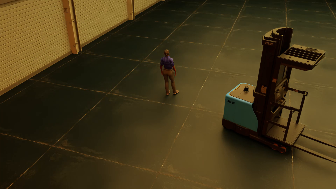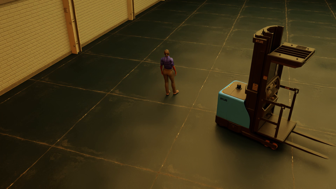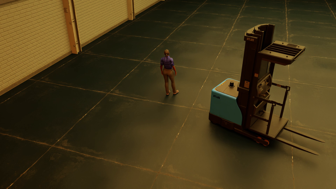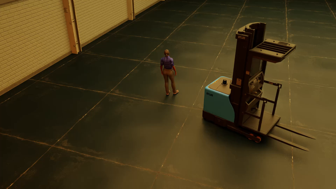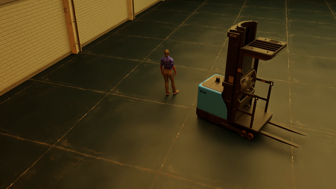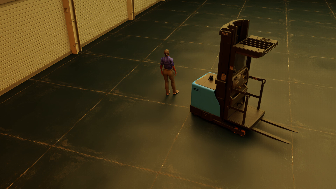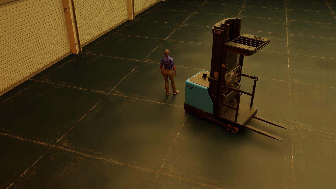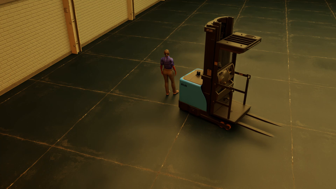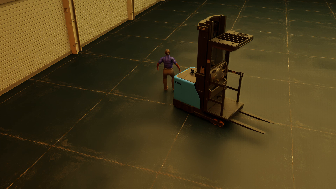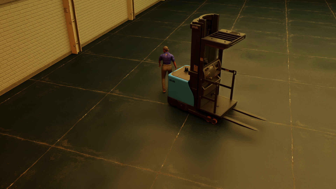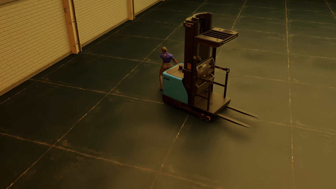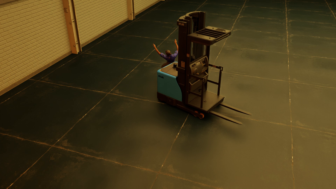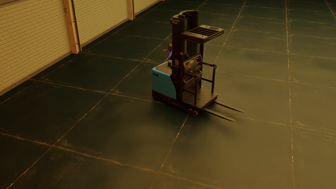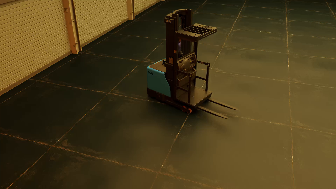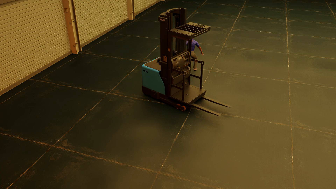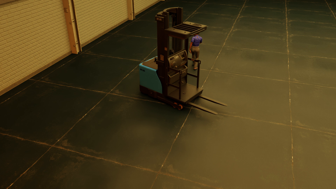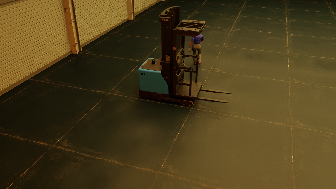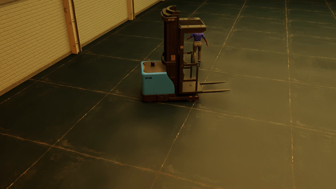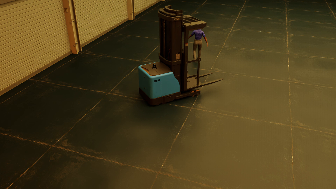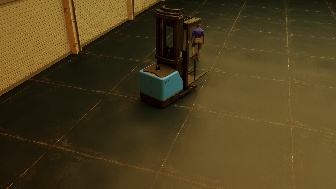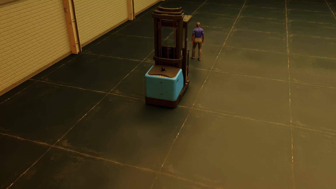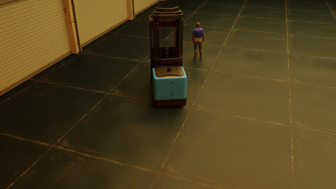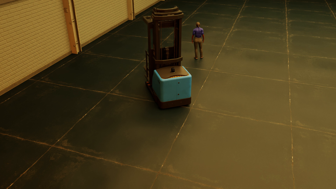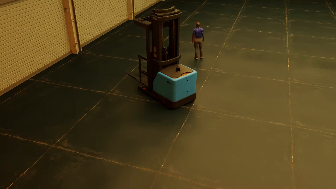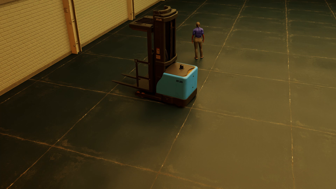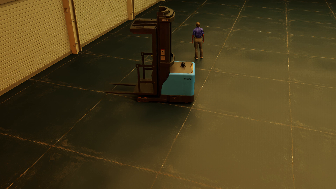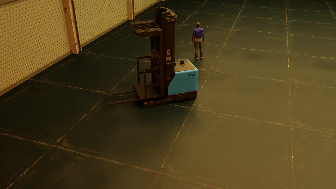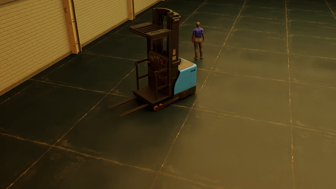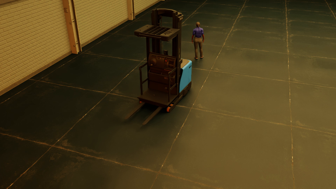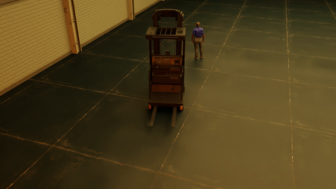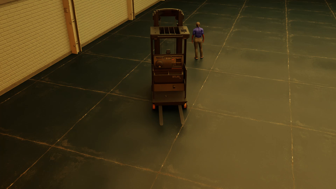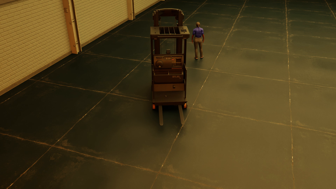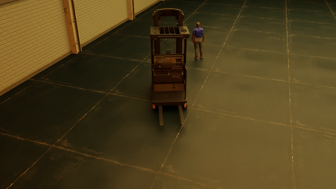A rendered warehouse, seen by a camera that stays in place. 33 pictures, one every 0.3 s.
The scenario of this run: Near miss between a forklift and a person.
